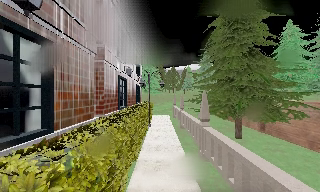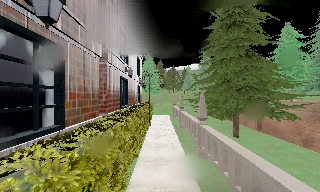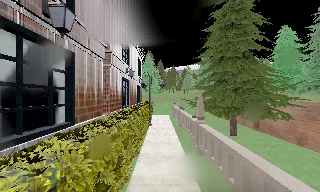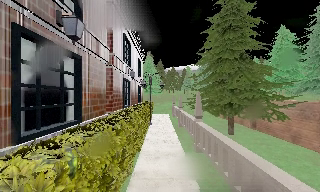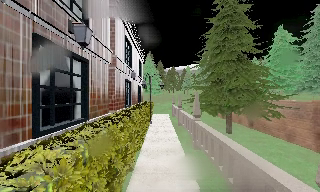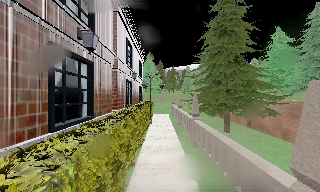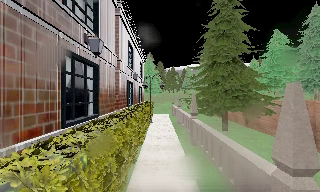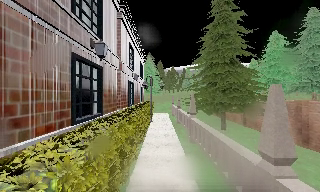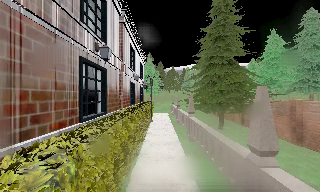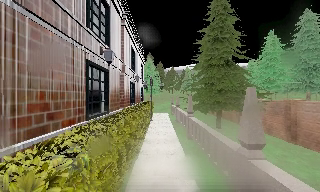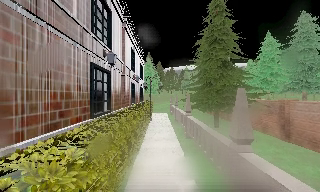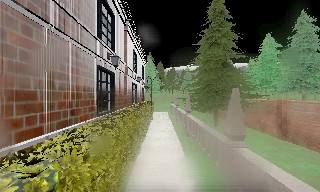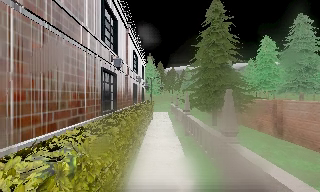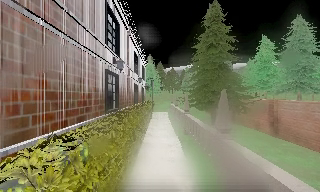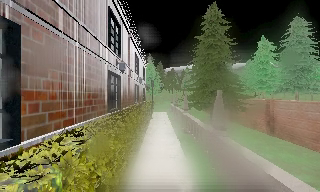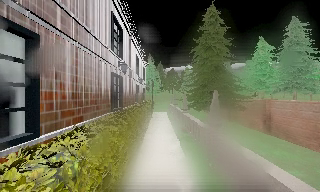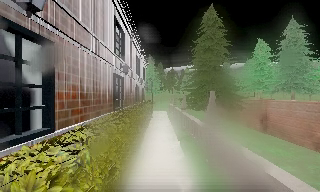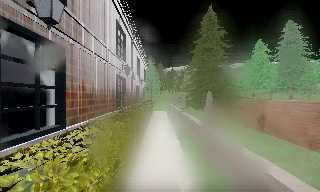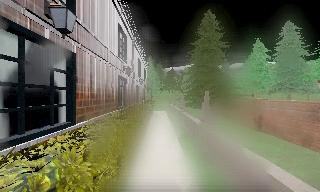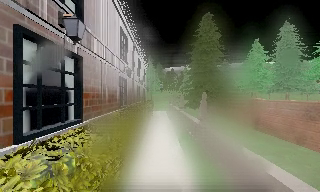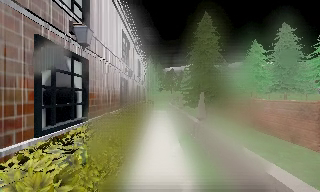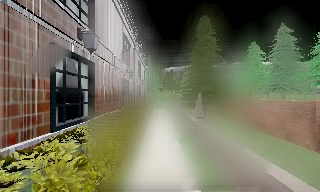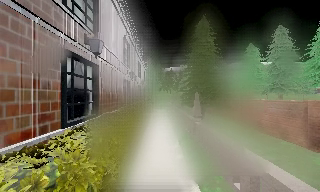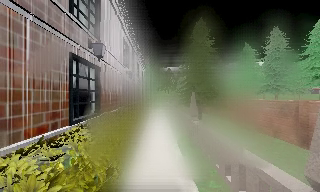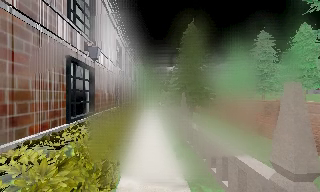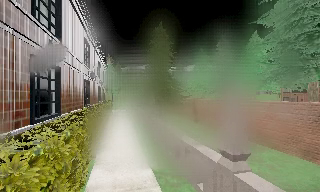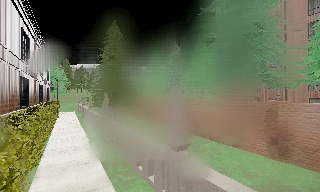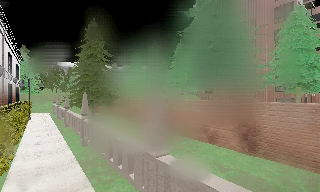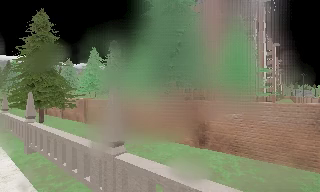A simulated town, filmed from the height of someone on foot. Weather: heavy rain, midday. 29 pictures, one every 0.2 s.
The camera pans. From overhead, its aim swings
clockwise.
The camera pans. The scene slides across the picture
to the left.
0.0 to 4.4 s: The camera travels backward, about 7 m, so what stands in front gets smaller.
4.4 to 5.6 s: The camera pans to its right, which is clockwise from overhead, by about 50 degrees. It travels backward, about 1.5 m.
The film runs backward here.
